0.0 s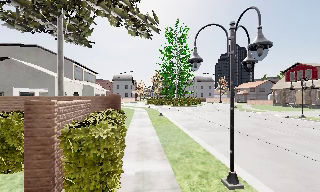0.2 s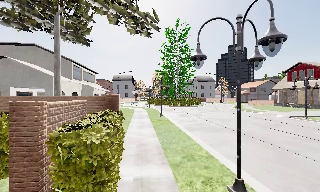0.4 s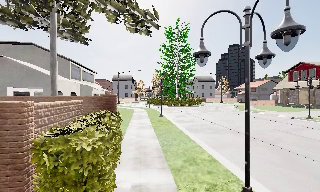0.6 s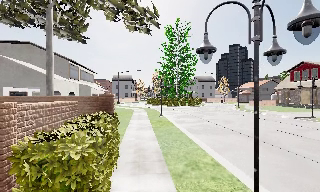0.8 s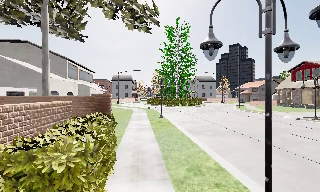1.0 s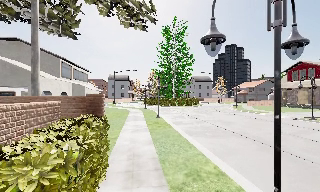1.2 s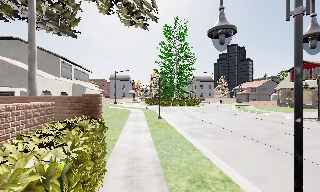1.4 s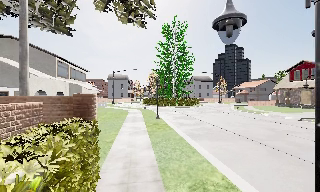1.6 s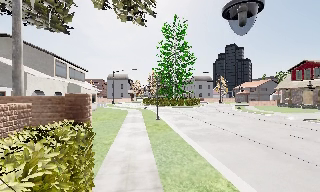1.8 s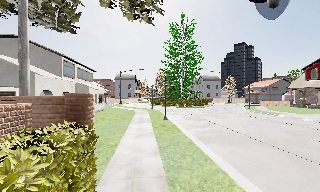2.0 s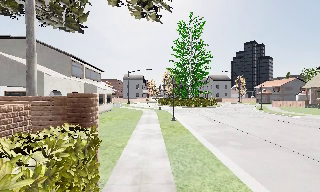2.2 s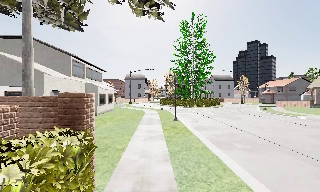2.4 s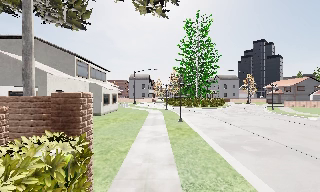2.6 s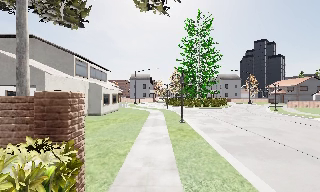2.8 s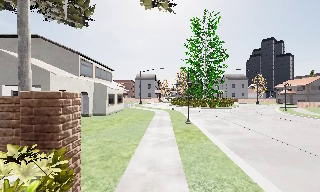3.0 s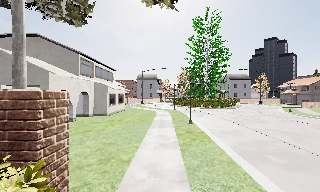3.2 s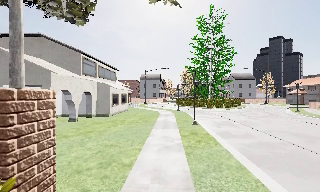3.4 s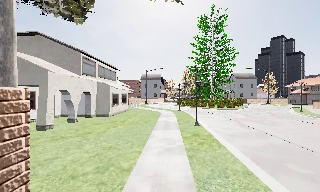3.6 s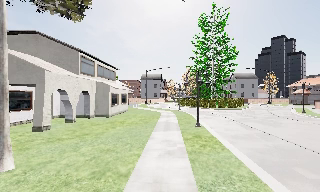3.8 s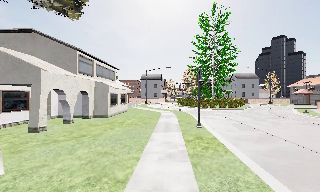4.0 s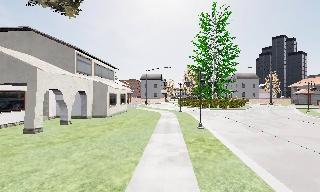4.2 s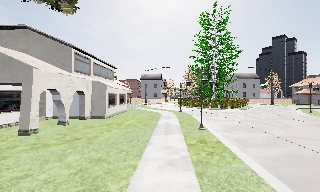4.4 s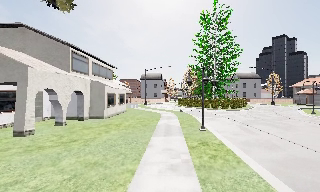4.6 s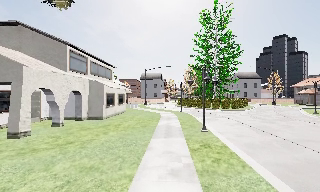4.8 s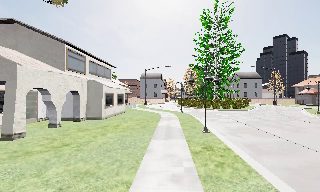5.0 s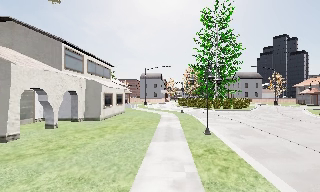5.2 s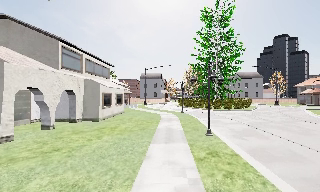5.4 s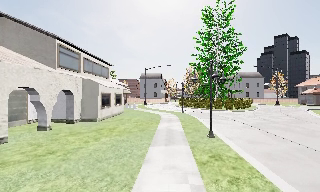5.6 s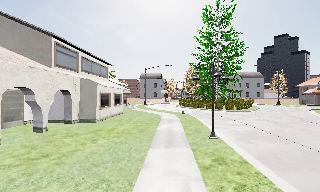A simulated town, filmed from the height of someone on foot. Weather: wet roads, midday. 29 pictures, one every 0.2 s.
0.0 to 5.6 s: The camera pans to its left, which is counterclockwise from overhead, by about 10 degrees. It travels forward, about 10 m, so what stands in front looms larger.
The film runs forward here.
